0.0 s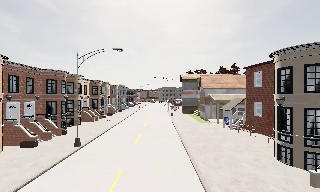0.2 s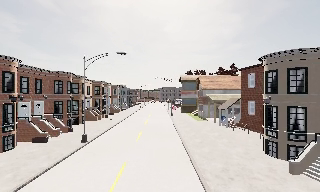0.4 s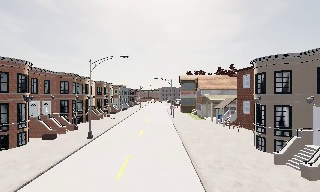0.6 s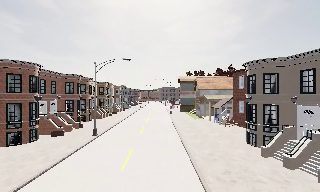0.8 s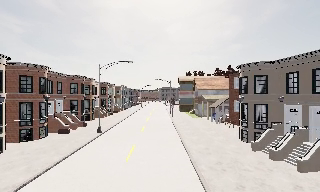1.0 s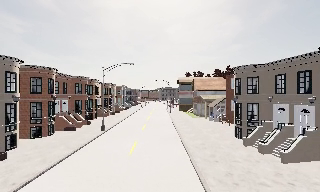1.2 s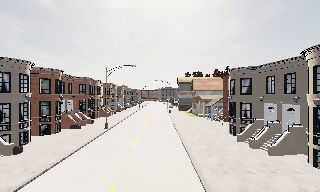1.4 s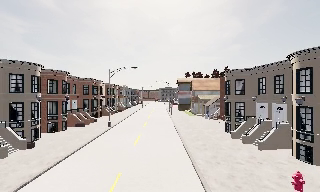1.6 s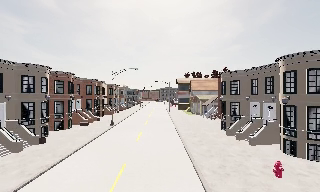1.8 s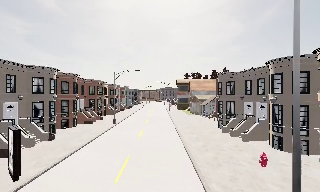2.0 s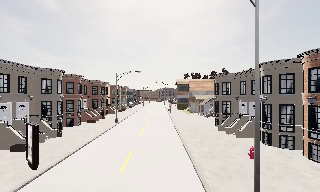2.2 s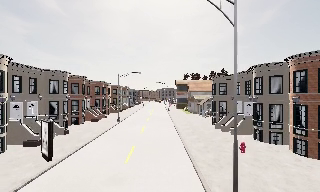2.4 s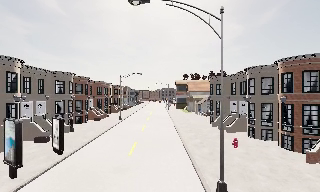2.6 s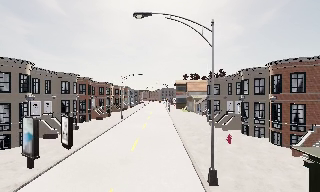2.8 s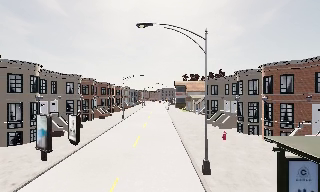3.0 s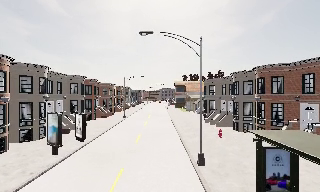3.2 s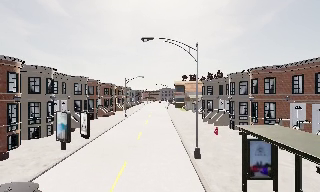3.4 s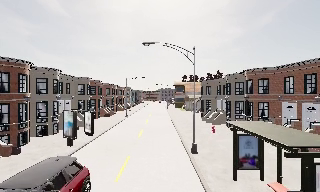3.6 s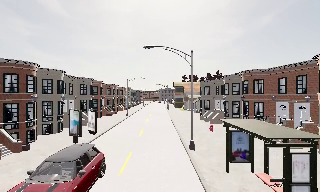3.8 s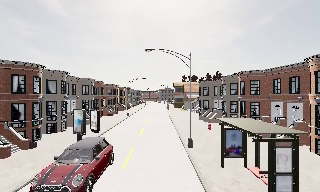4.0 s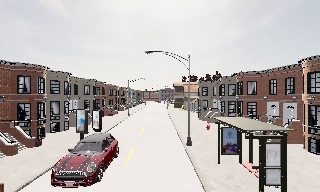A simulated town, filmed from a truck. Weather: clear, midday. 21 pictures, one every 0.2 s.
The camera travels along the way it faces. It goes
backward.
0.0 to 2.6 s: The camera travels backward, about 15 m, so what stands in front gets smaller.
2.6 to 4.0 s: The camera travels backward, about 6 m, so what stands in front gets smaller. It loses speed.
The film runs backward here.
